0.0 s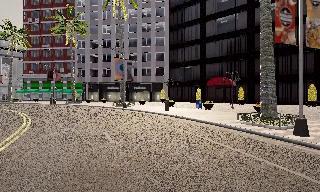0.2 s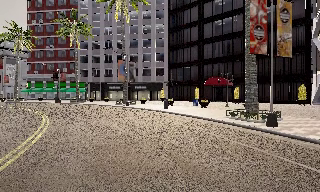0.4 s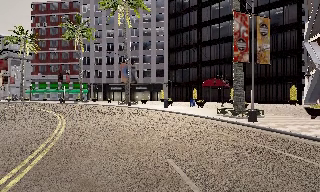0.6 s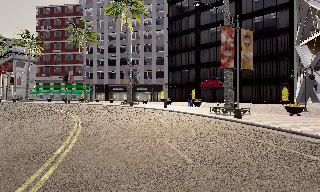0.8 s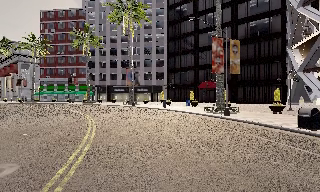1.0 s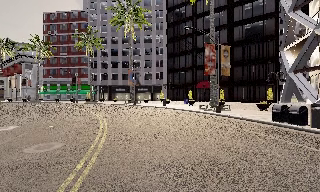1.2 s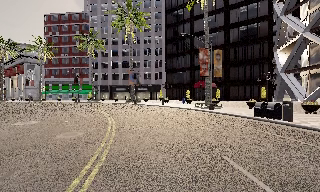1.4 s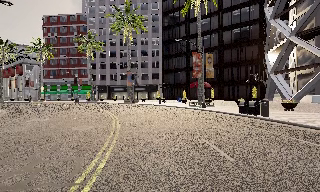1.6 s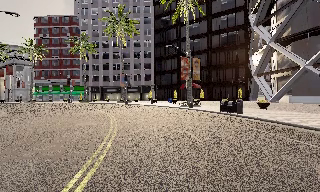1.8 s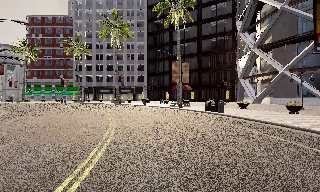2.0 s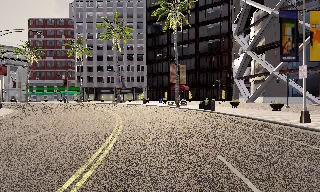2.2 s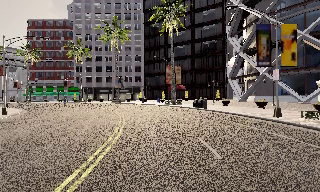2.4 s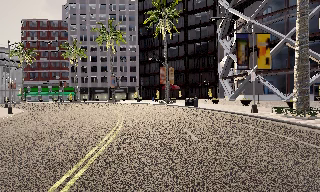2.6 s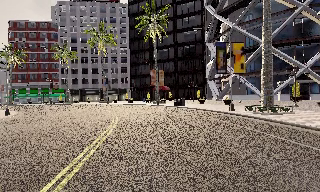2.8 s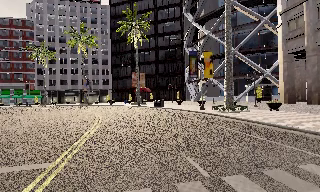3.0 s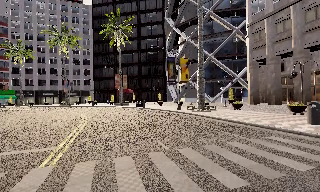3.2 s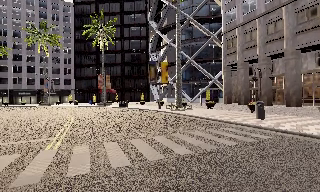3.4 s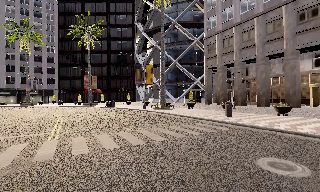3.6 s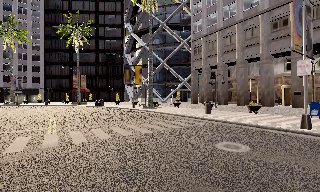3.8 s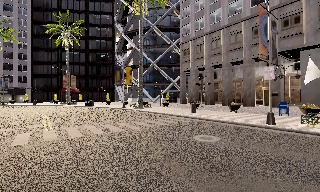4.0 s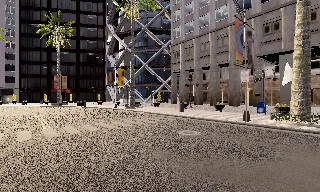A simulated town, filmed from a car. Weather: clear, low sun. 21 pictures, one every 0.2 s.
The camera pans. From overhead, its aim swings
clockwise.
The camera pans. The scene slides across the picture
to the left.
0.0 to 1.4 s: The camera travels backward, about 12 m, so what stands in front gets smaller.
1.4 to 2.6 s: The scene slides to the left, as the camera pans about 10 degrees to its right. It travels backward, about 11 m, so what stands in front gets smaller.
2.6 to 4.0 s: The scene slides to the left, as the camera pans about 35 degrees to its right. It travels backward, about 11 m. It loses speed.
The film runs backward here.
